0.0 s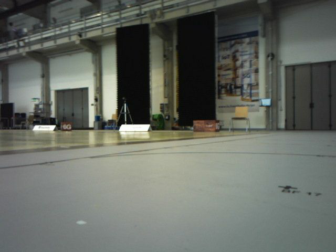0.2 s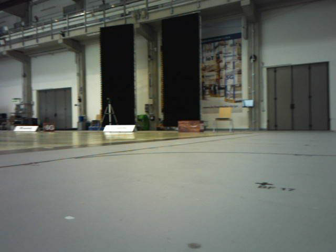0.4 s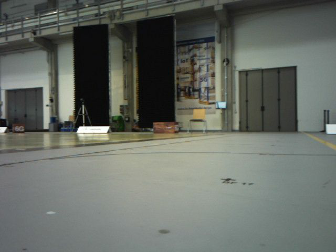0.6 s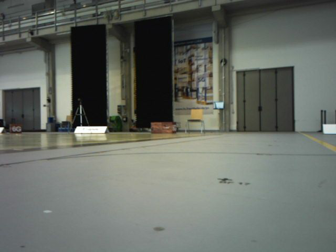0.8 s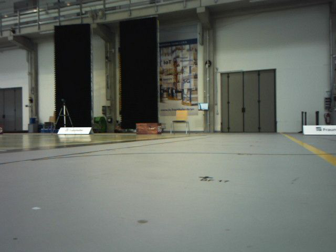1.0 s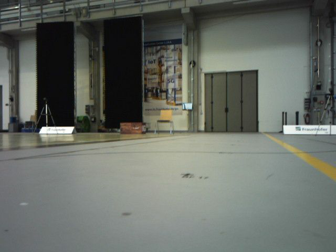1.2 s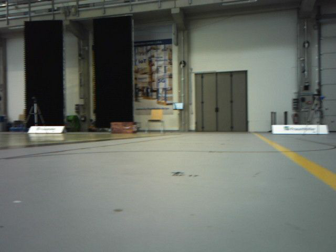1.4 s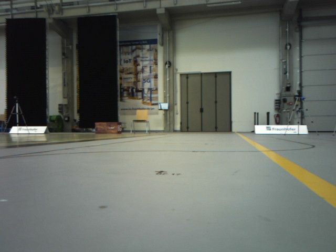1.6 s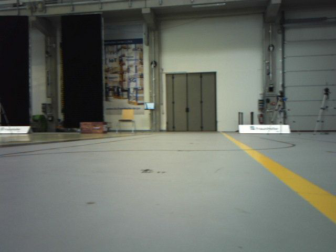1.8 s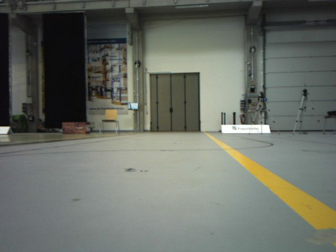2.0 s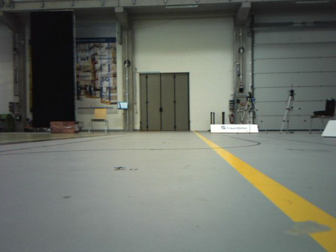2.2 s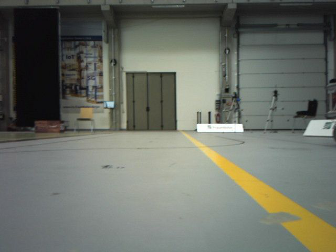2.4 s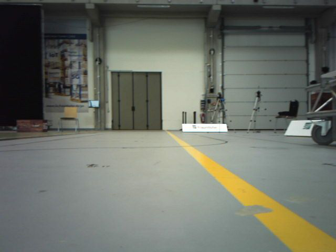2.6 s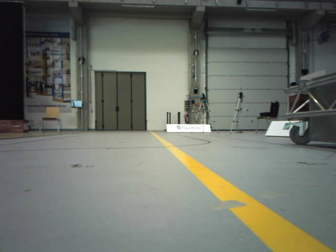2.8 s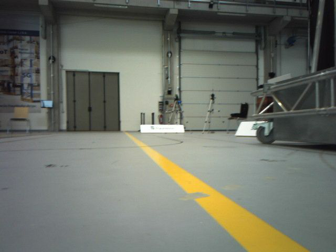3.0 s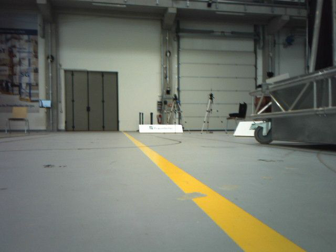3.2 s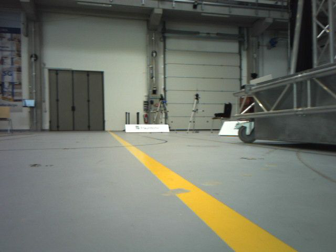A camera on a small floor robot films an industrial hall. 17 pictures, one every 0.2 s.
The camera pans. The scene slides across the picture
to the left.
The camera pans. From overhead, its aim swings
clockwise.
0.0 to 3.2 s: The camera pans to its right, which is clockwise from overhead, by about 45 degrees. It travels backward, about 0.6 m.
The film runs backward here.
